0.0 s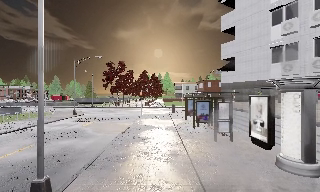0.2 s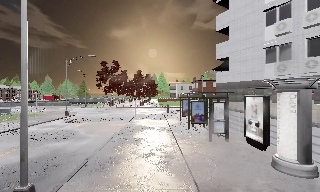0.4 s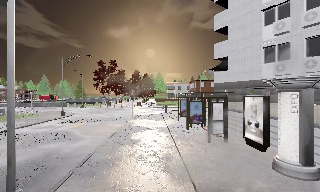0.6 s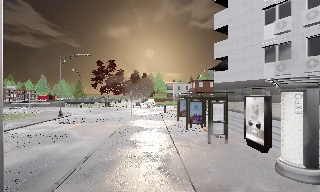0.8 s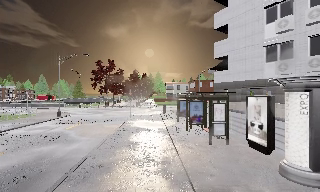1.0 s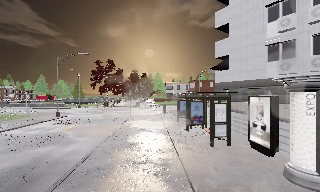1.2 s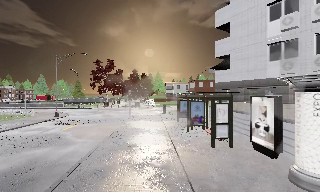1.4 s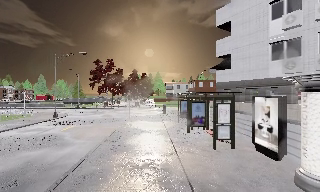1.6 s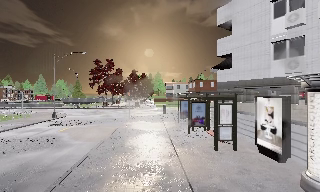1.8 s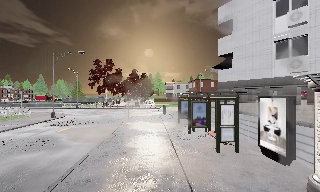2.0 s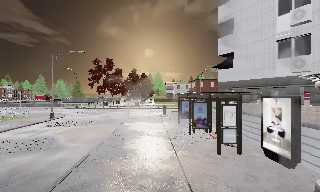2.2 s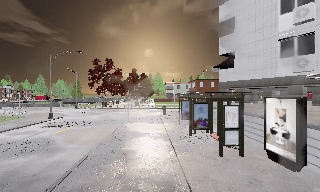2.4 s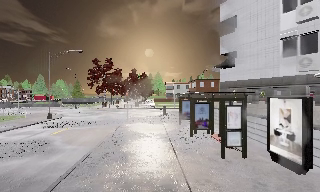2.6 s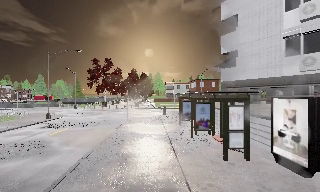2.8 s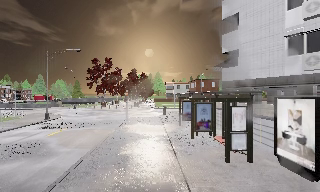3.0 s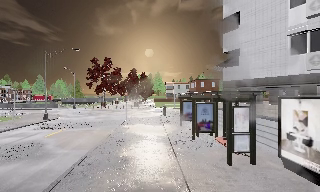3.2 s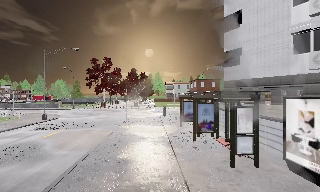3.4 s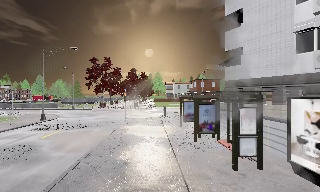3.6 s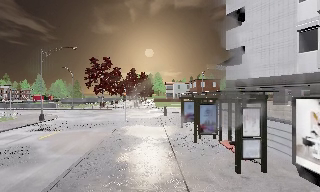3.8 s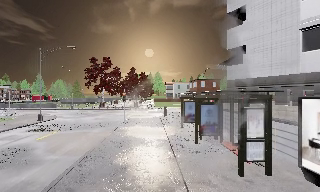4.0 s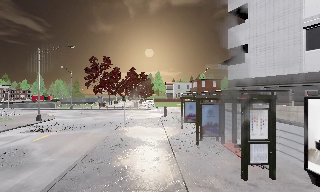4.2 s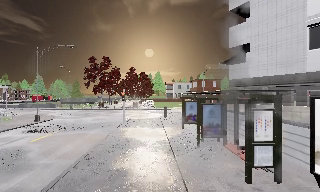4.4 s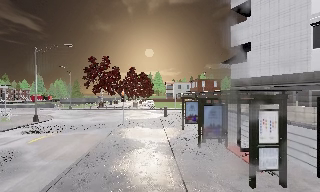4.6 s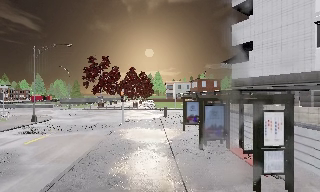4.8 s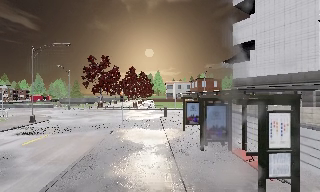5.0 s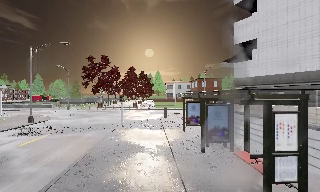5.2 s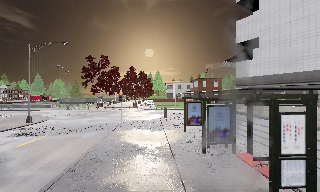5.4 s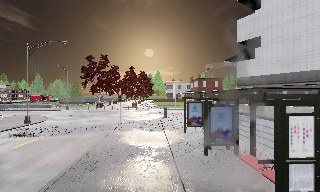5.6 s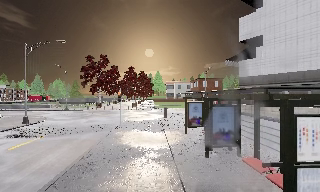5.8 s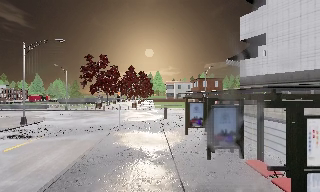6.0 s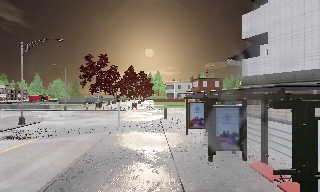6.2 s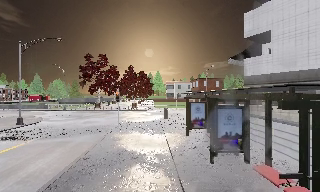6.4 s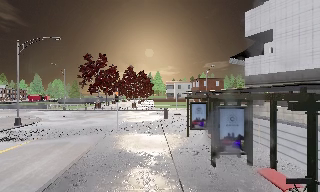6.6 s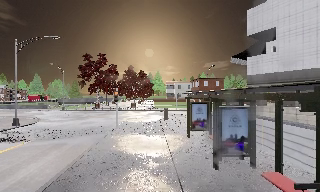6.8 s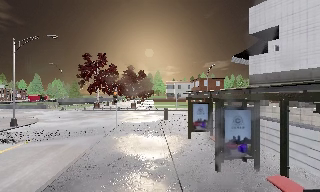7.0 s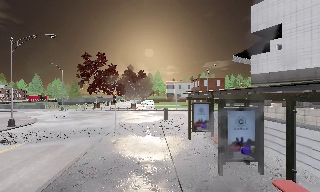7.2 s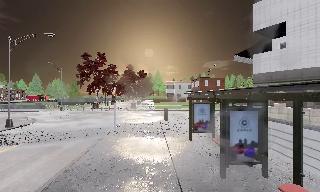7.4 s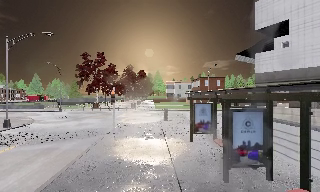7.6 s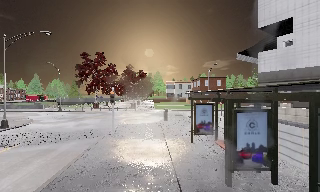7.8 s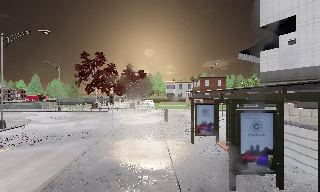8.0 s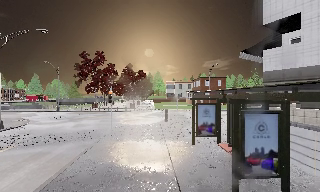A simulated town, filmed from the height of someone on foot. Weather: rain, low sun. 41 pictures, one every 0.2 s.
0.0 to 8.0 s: The camera travels forward, about 8 m, so what stands in front looms larger.
The film runs forward here.
